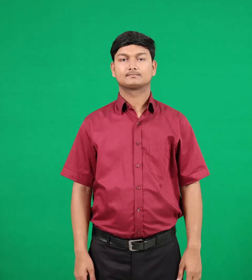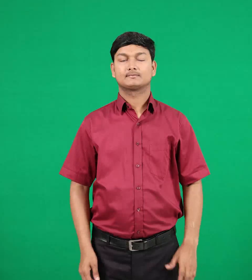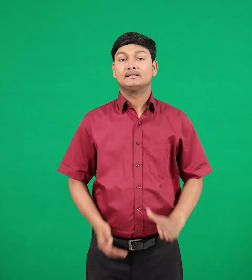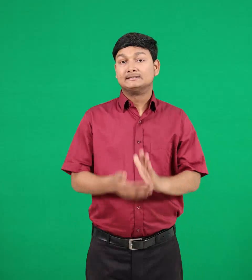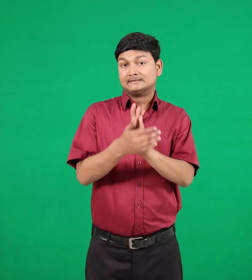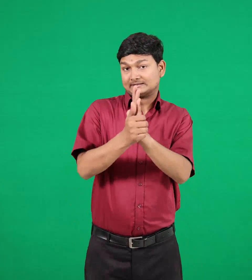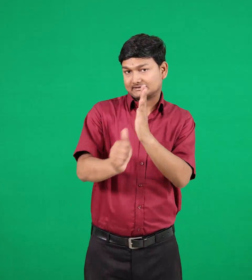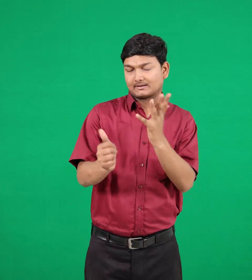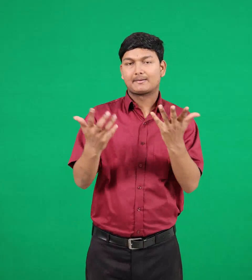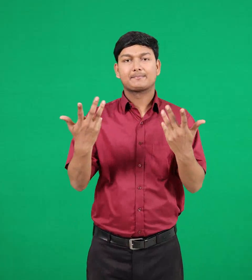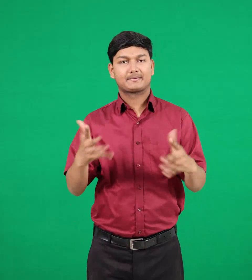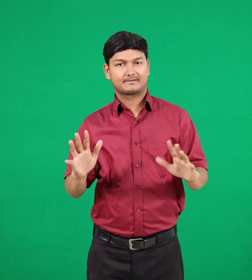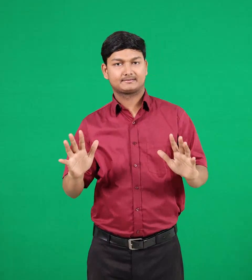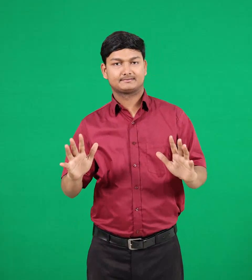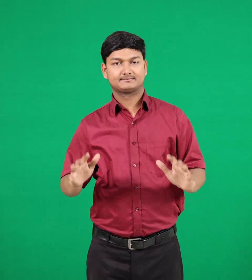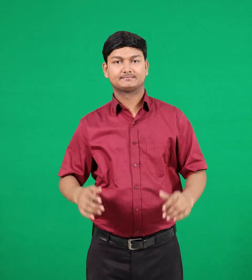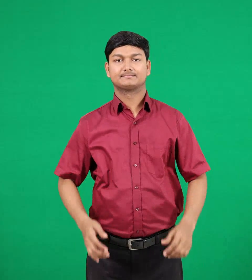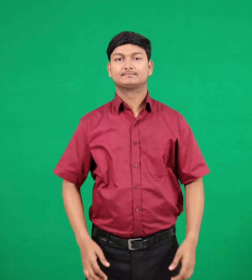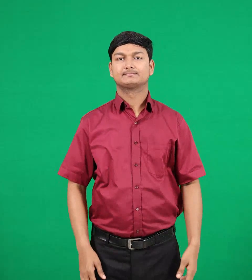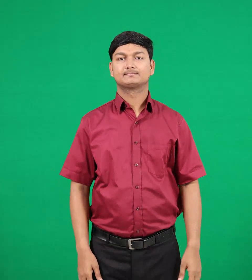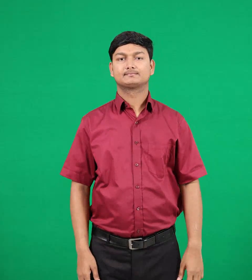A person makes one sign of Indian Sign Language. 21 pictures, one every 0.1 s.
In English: skilled
